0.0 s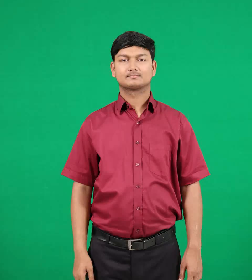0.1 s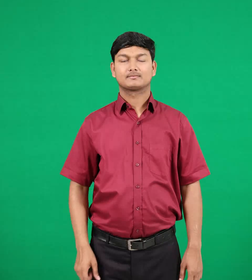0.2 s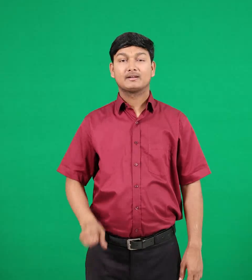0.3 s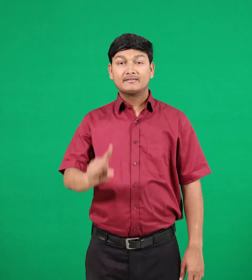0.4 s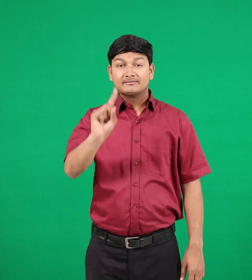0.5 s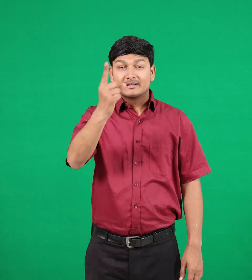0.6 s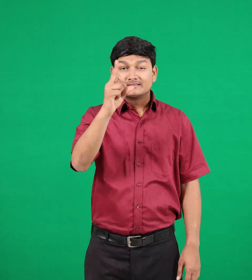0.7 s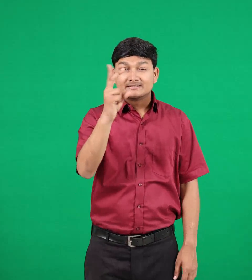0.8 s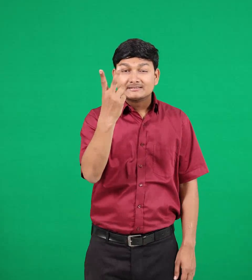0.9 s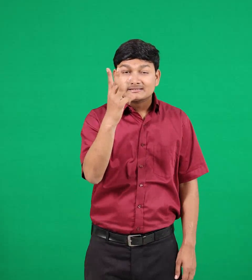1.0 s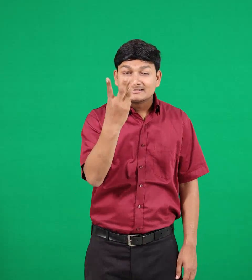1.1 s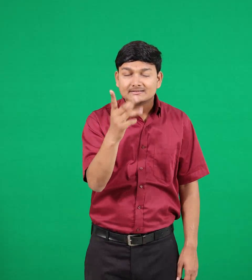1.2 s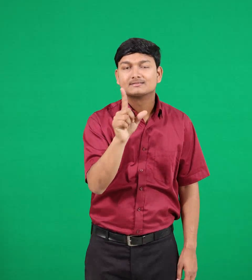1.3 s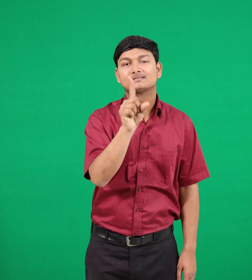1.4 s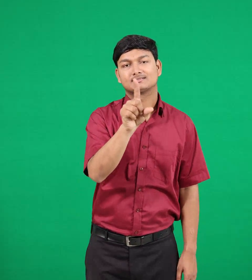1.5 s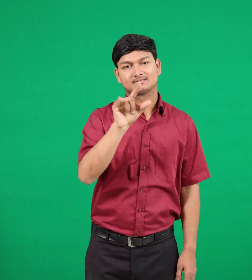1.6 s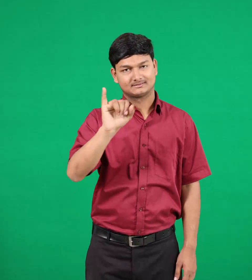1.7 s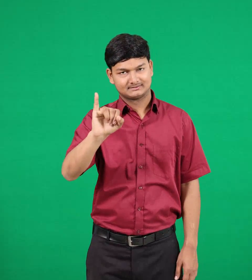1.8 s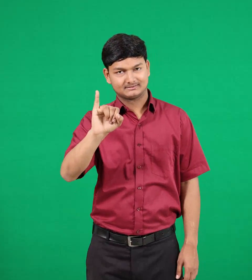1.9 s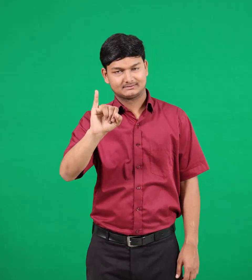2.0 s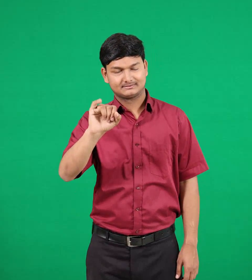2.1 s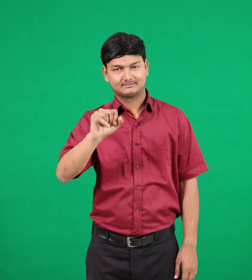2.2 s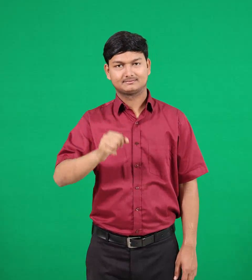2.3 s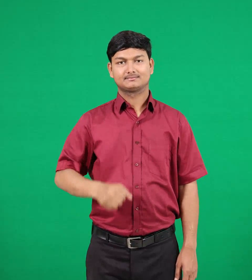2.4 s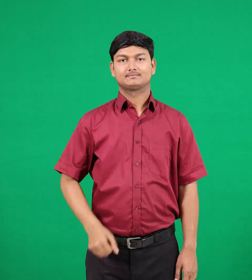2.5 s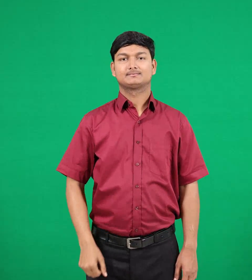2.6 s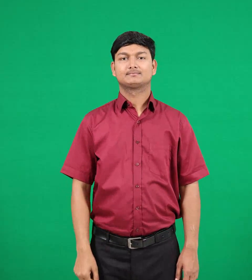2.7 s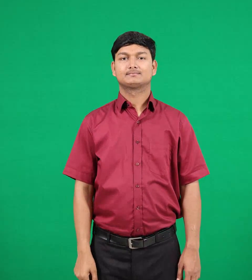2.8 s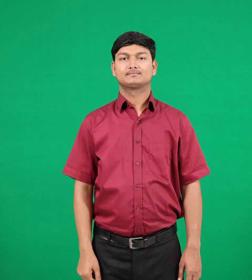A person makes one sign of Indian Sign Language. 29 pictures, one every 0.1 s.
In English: sixteenth
